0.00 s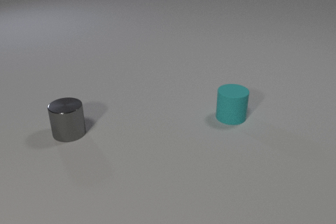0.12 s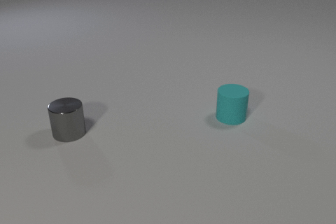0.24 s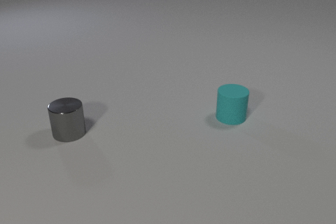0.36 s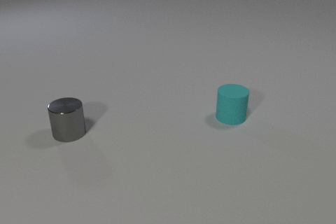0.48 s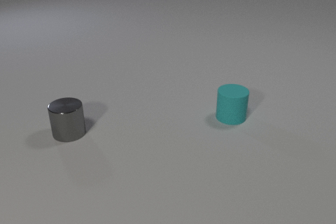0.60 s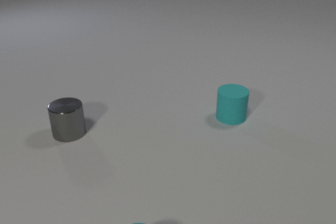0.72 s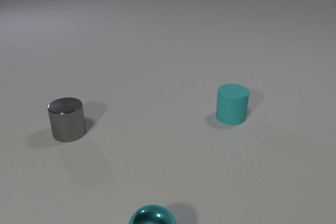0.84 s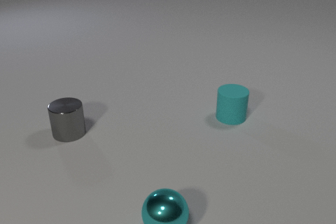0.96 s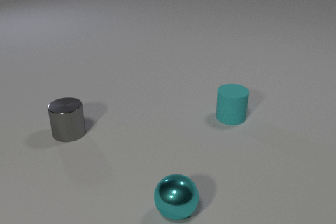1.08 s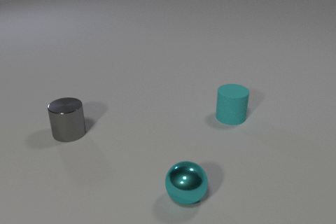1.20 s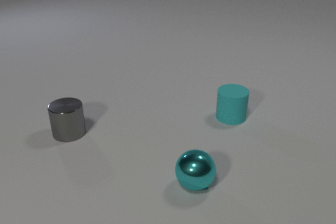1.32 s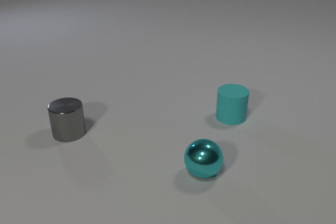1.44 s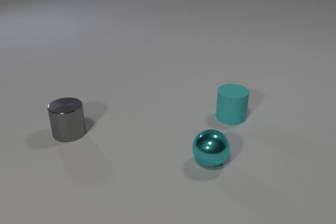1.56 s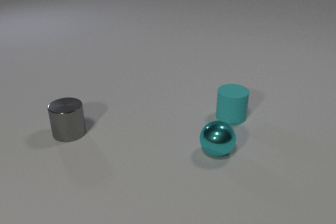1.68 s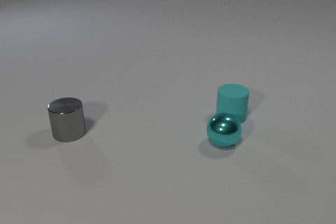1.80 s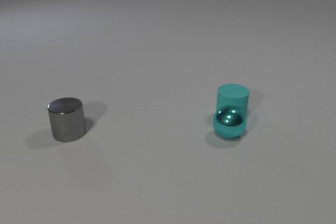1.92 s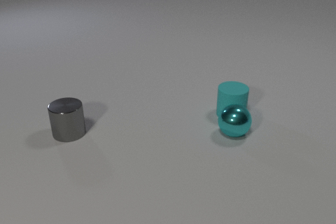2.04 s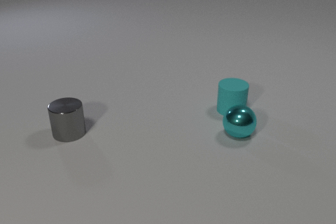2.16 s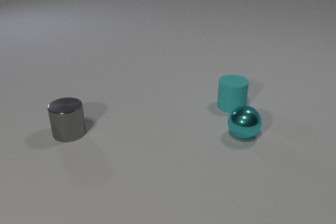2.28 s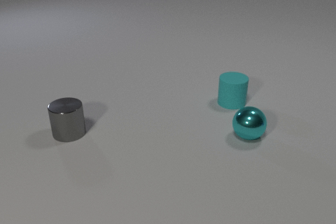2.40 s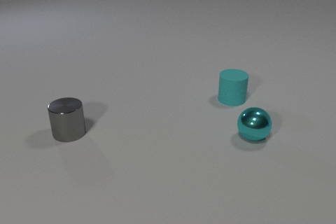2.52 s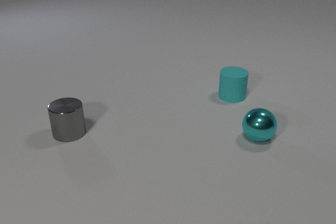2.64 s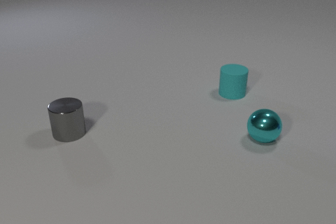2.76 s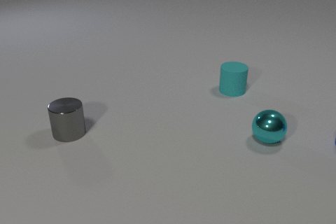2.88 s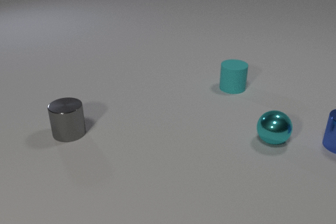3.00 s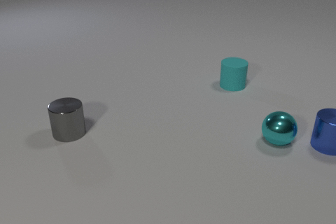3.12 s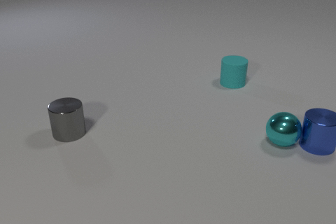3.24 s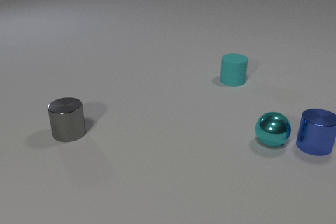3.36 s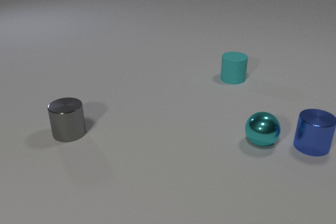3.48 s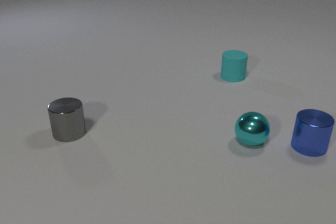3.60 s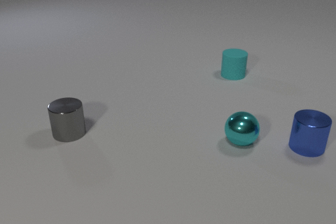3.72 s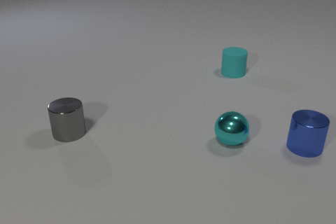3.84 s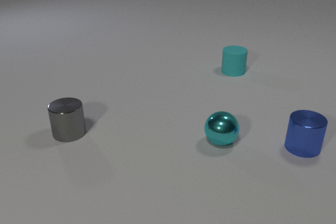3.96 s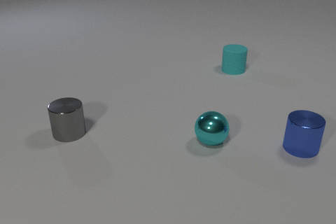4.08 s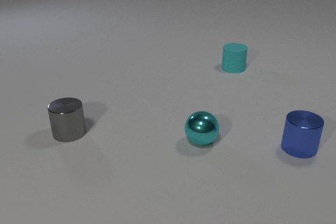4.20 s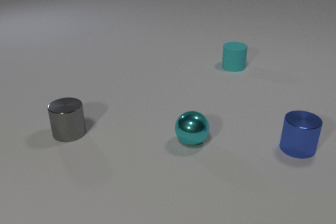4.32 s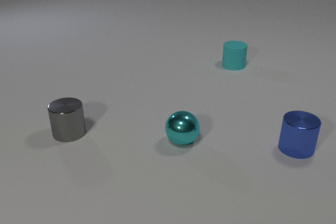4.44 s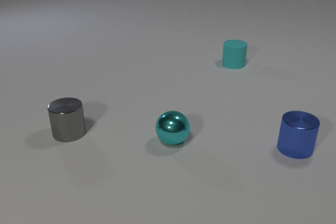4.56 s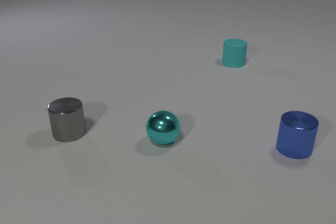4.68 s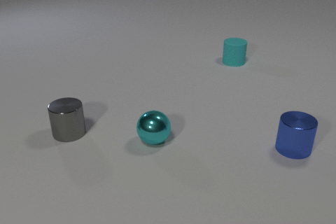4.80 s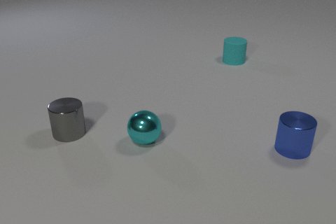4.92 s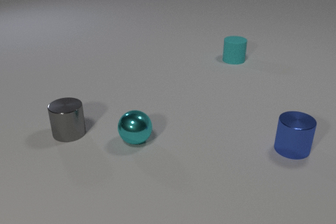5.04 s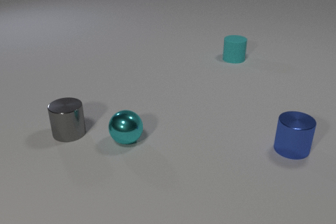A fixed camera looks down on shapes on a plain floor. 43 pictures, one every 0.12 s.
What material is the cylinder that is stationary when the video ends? metal.
How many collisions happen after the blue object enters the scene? 1.
Are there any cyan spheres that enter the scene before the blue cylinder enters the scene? yes.
0.00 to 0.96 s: The cyan metal sphere comes in at the bottom edge, rolls away from the camera and to the right.
0.96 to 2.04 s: The cyan metal sphere rolls away from the camera and to the right. The cyan rubber cylinder slides away from the camera. The cyan metal sphere and the cyan rubber cylinder collide.
2.04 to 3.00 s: The cyan metal sphere rolls to the right. The cyan rubber cylinder slides away from the camera. The blue metal cylinder comes in at the right edge, slides to the left and toward the camera.
3.00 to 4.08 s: The cyan metal sphere rolls to the left. The cyan rubber cylinder slides away from the camera. The blue metal cylinder slides to the left and toward the camera. The cyan metal sphere and the blue metal cylinder collide.
4.08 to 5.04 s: The cyan metal sphere rolls to the left. The cyan rubber cylinder slides away from the camera. The blue metal cylinder moves, and ends about where it began.
